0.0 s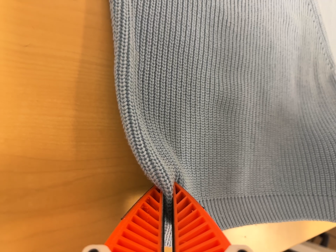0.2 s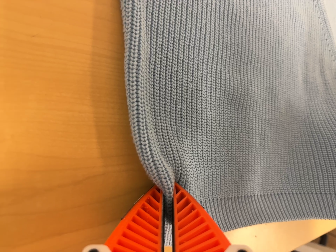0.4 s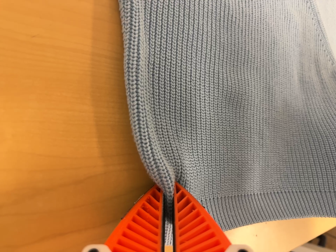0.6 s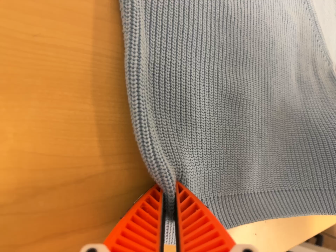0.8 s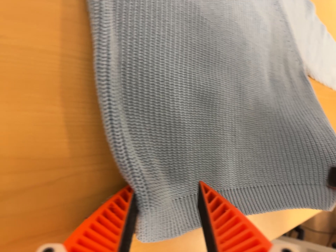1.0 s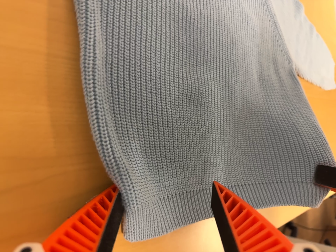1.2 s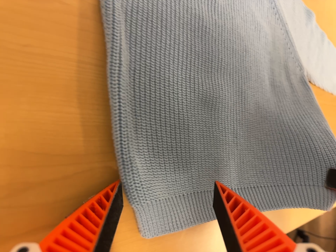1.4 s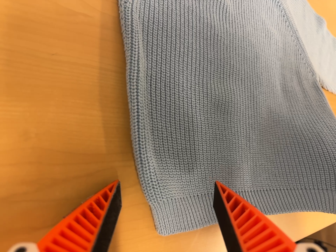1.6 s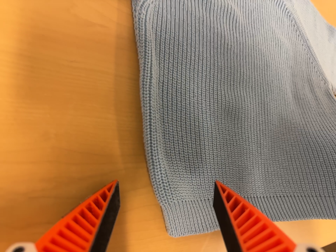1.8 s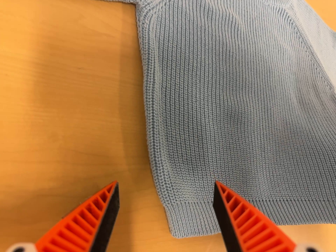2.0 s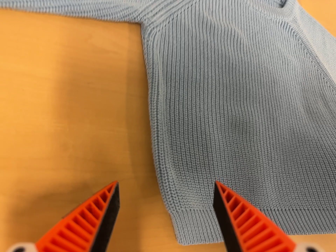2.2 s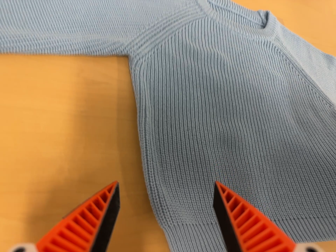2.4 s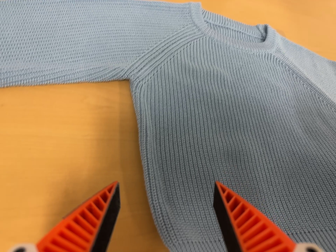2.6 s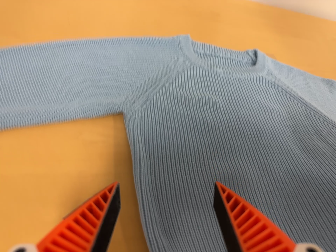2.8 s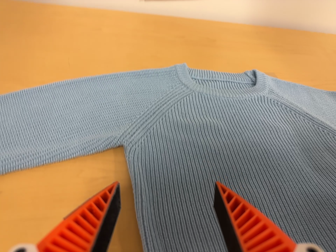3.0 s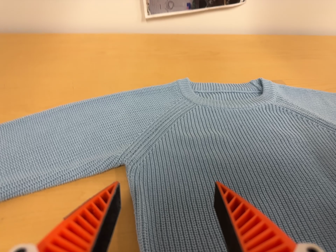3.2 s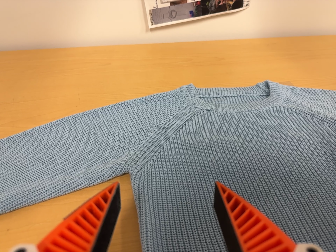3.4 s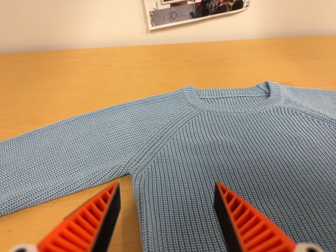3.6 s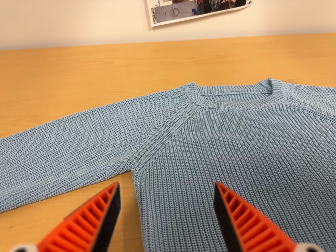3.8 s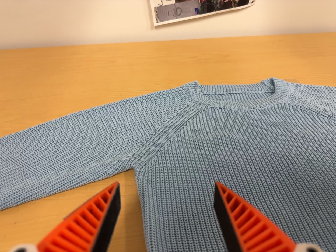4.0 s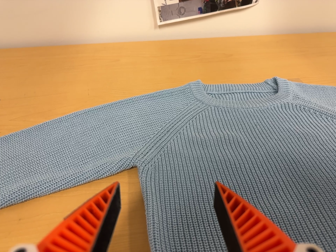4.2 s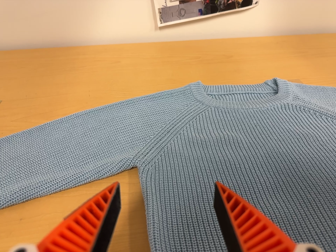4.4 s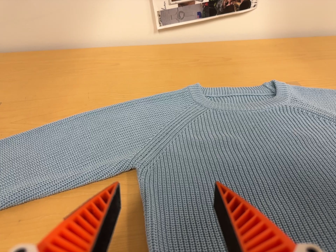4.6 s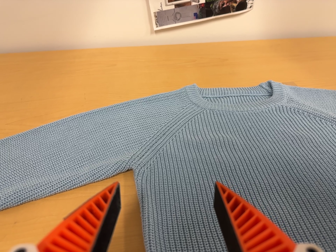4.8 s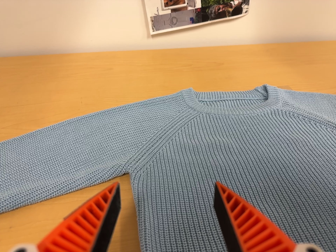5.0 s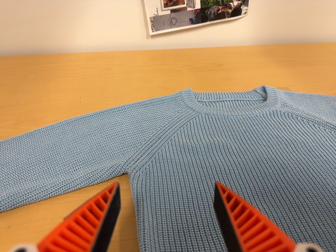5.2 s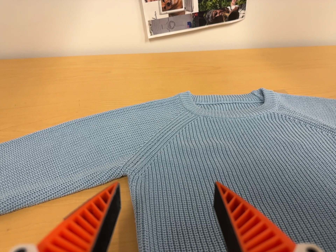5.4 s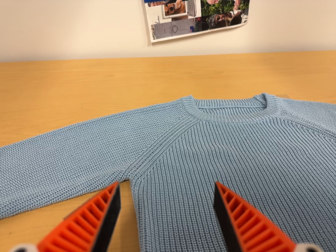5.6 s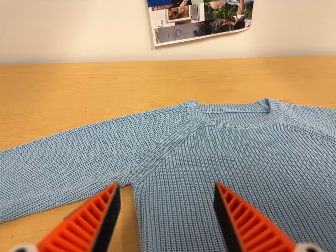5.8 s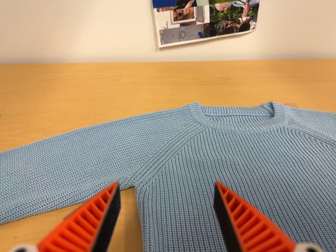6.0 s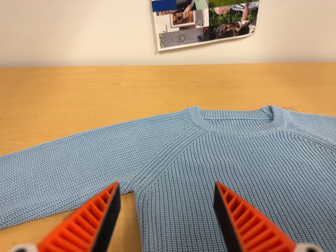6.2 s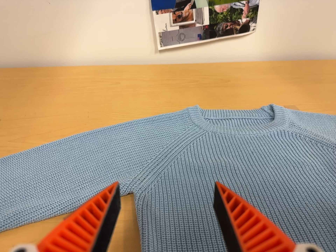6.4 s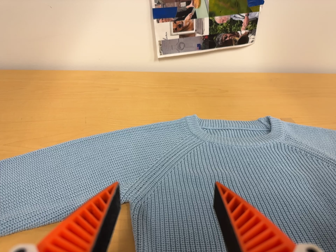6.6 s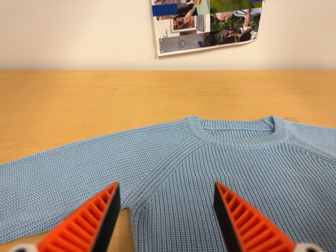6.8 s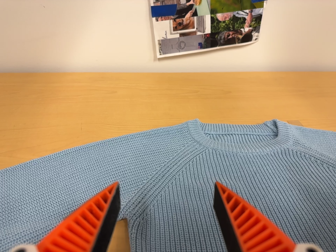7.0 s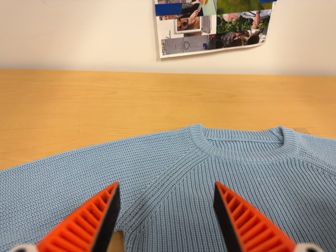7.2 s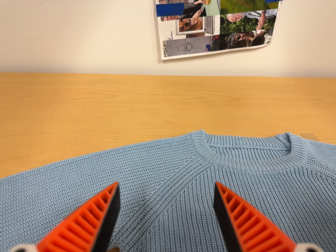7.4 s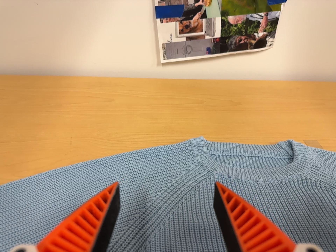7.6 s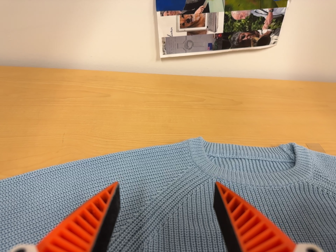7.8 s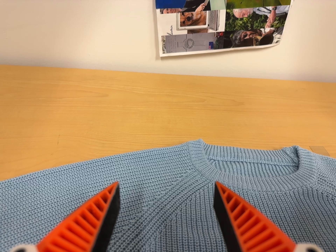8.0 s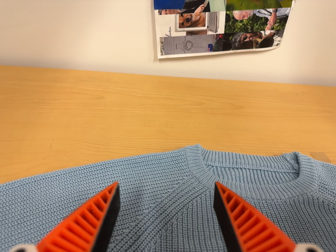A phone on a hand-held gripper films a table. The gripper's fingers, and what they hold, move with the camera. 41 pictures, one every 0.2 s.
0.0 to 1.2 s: The camera shifts only a little, or ends up much as it began.
1.2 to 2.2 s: The scene slides to the right, as the camera pans about 15 degrees to its left. It travels backward and to its right, about 8 cm, so what stands in front gets smaller. Its aim tips toward the top of its view by about 15 degrees, and the scene shifts downward.
2.2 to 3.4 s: The camera pans to its left by about 15 degrees. It travels to its right, about 9 cm. Its aim tips toward the top of its view by about 25 degrees, and the scene shifts downward. It rolls about its line of sight by about 20 degrees, and the scene rotates counterclockwise.
3.4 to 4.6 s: The camera keeps its place and its aim.
4.6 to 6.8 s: The camera shifts only a little, or ends up much as it began.
6.8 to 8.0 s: The camera travels forward and toward the top of its view, about 12 cm, so what stands in front looms larger.
The film runs backward here.
